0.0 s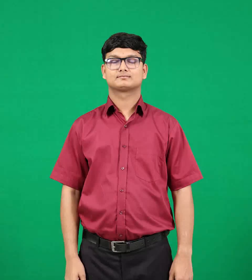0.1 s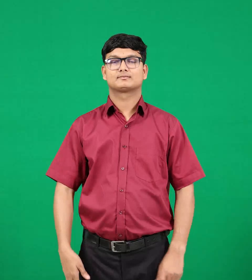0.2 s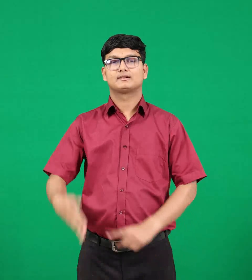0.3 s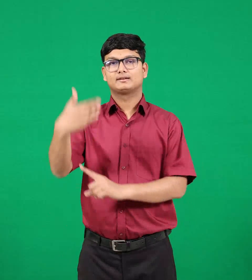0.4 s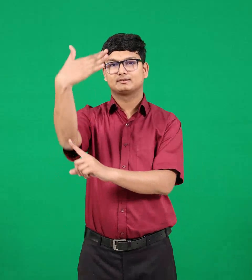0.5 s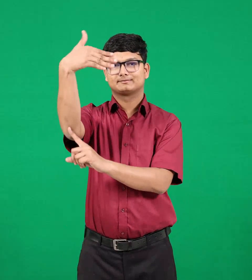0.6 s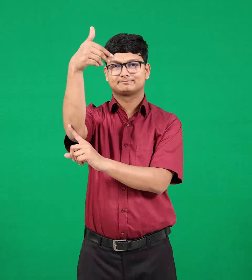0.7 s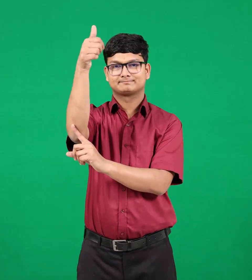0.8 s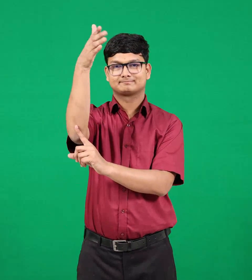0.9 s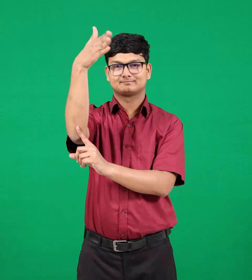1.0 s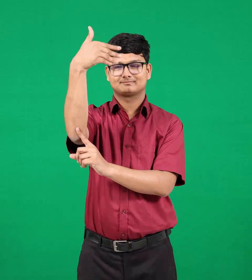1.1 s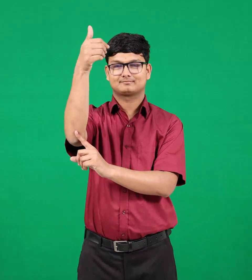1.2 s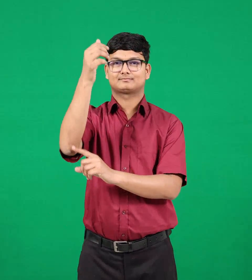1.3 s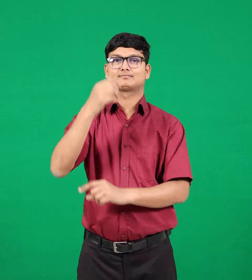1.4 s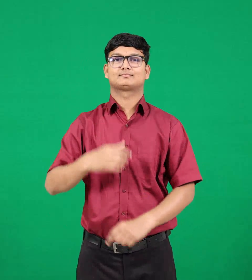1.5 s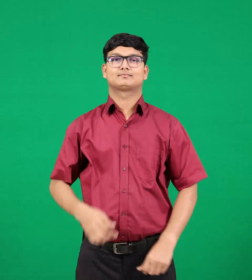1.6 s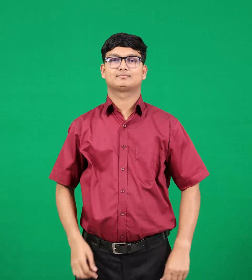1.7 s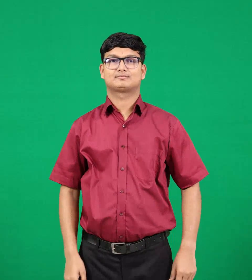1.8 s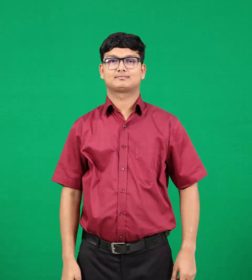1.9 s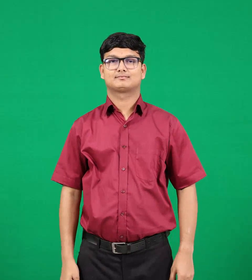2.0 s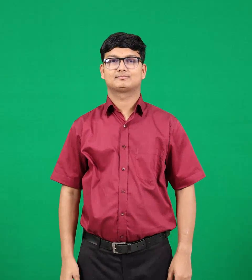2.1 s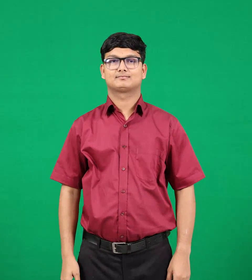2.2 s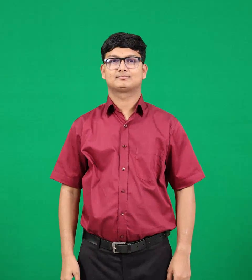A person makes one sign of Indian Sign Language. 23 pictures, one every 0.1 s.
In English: flag
